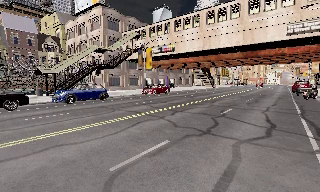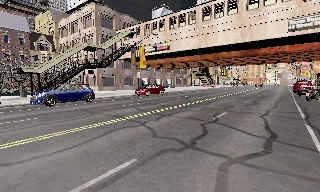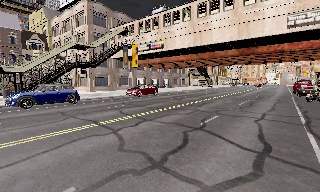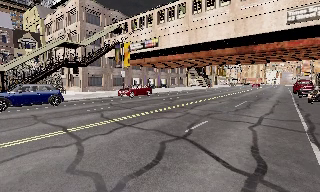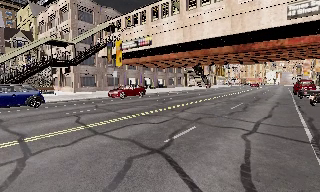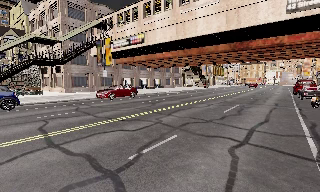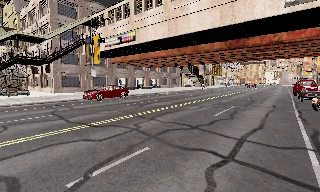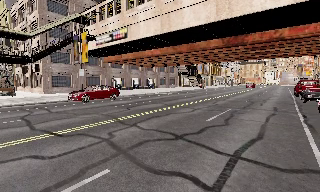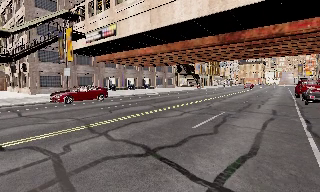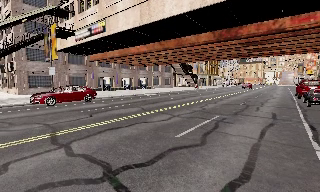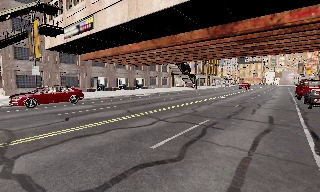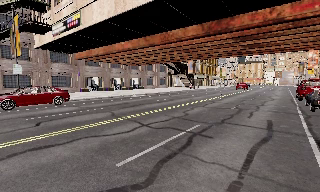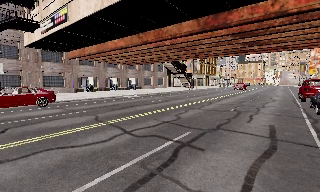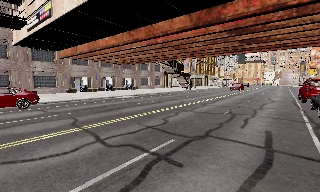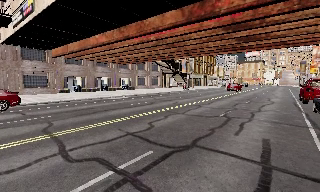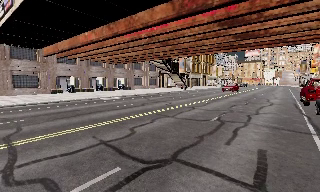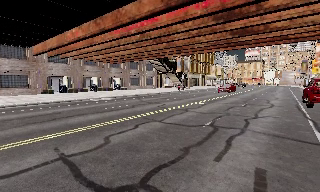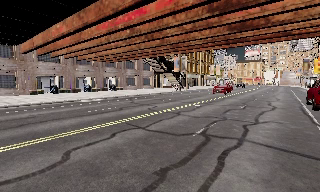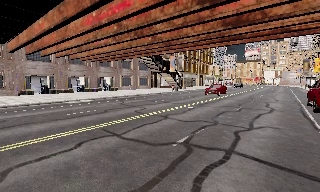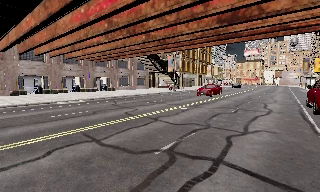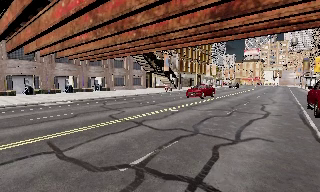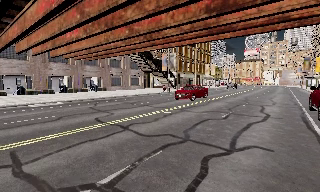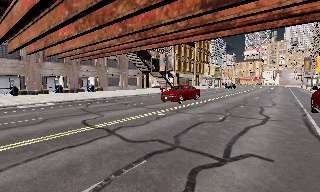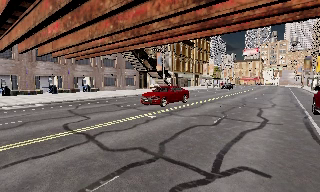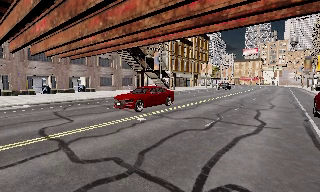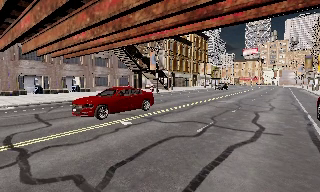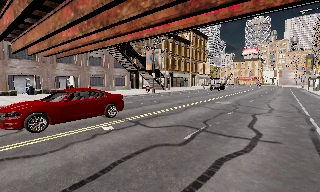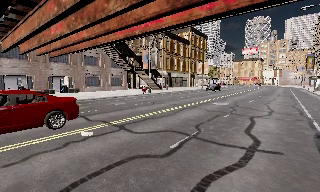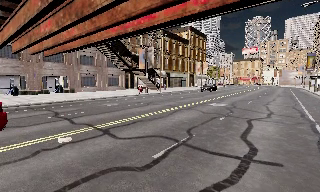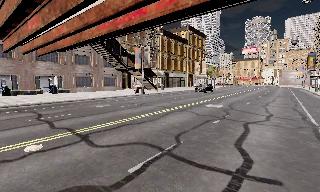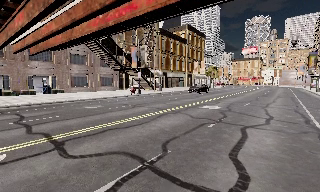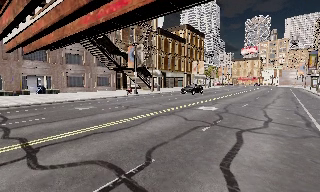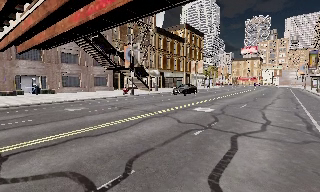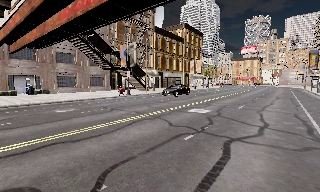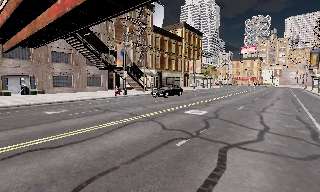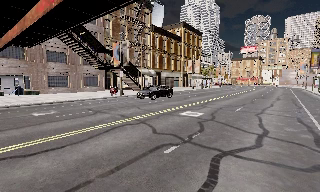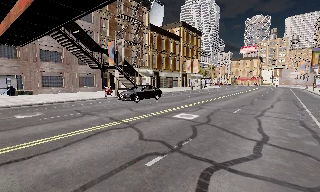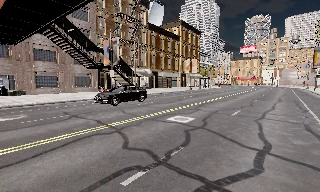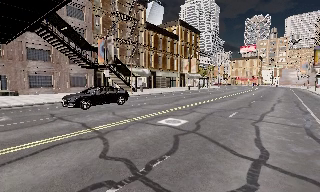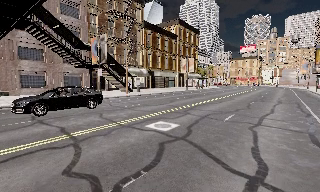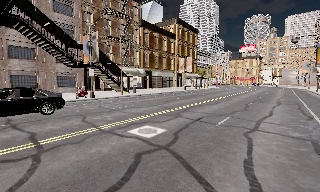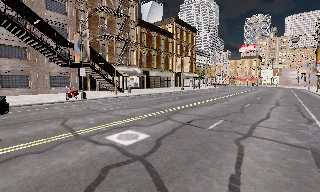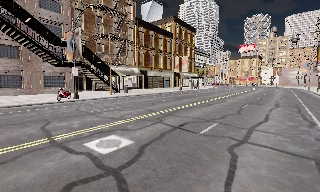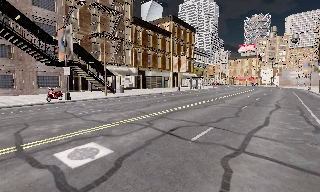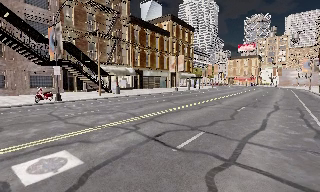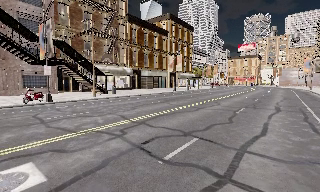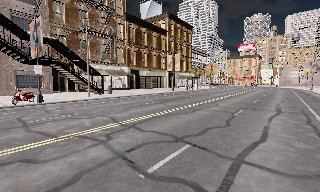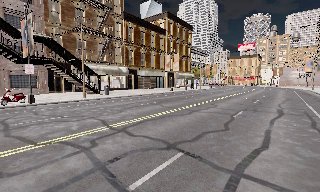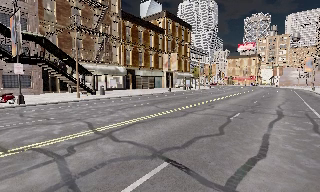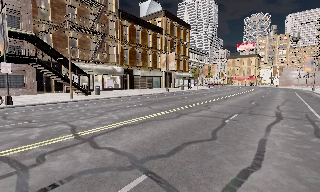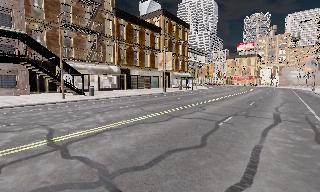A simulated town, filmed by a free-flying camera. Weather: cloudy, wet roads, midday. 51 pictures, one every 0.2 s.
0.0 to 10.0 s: The camera travels forward and to its right, about 45 m, so what stands in front looms larger. It loses speed.
The film runs forward here.
